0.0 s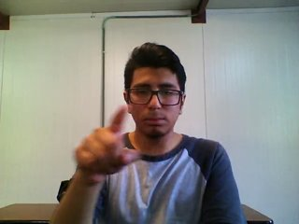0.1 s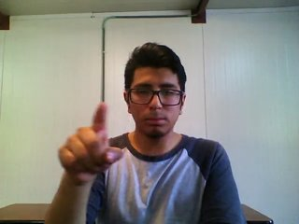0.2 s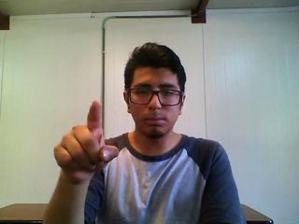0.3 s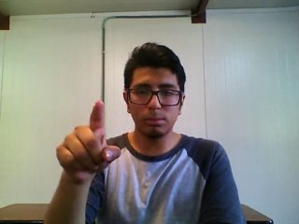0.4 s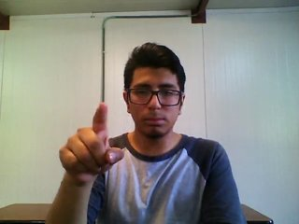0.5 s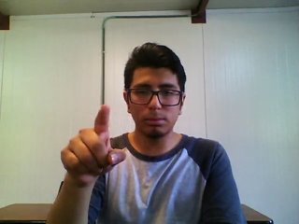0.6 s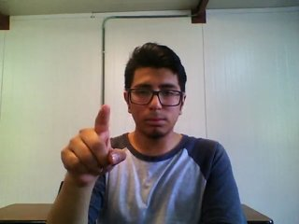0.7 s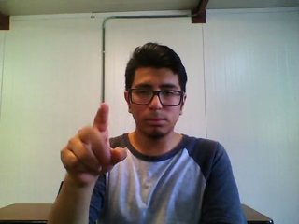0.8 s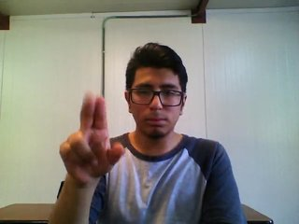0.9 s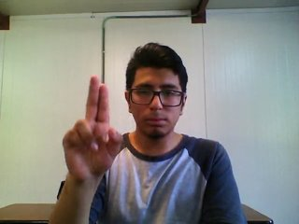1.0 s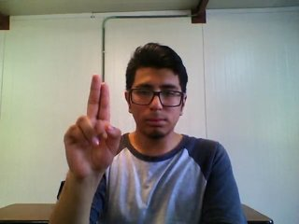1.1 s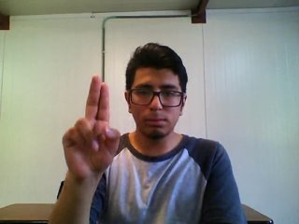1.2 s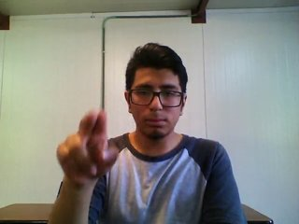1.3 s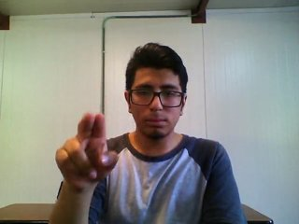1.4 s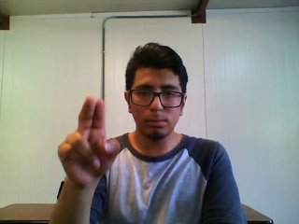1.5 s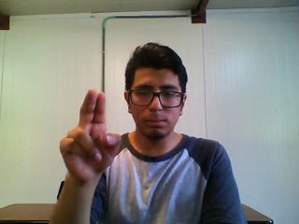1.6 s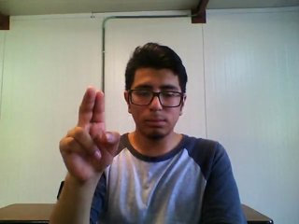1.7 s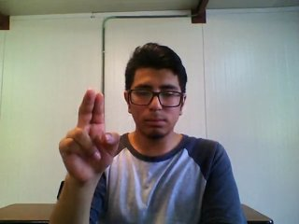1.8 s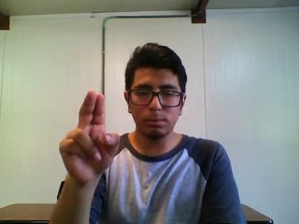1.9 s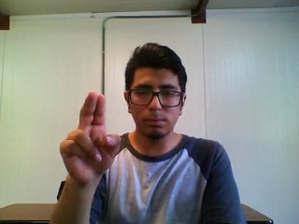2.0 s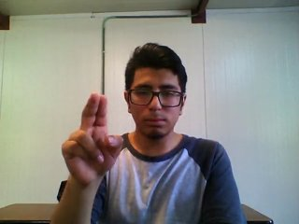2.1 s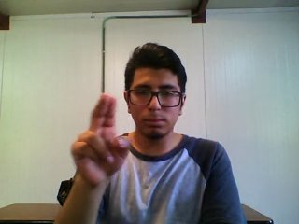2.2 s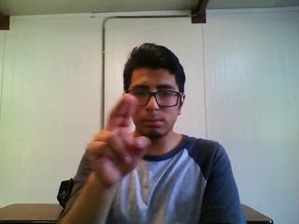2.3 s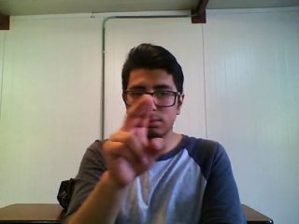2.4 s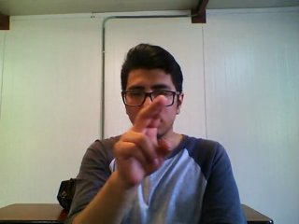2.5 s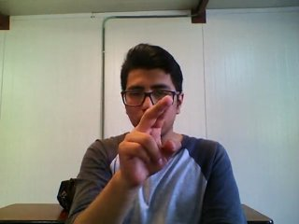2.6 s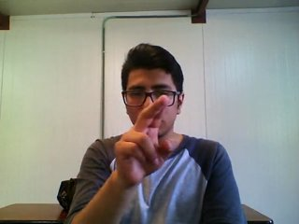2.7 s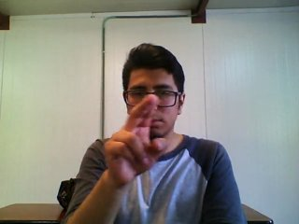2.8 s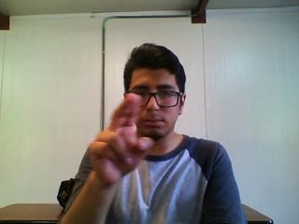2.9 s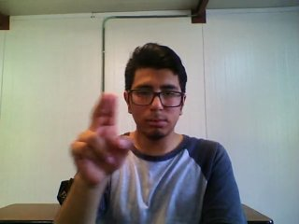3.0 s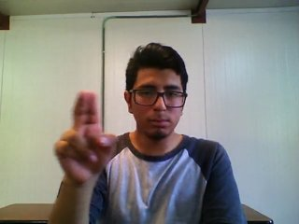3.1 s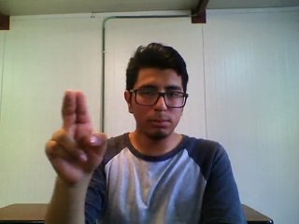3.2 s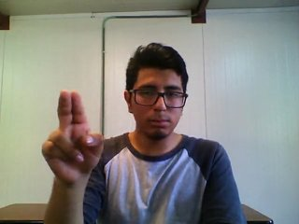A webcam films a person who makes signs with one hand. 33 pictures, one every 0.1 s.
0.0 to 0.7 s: Pointing with one finger.
0.8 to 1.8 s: Click with two fingers.
1.9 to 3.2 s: Pointing with two fingers.
